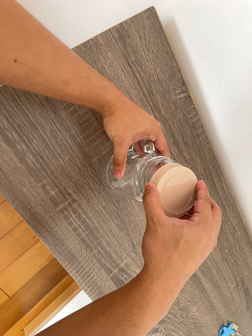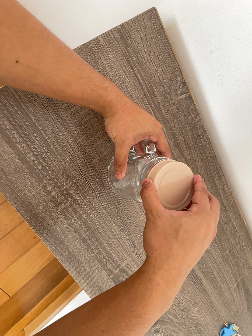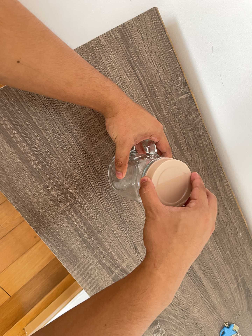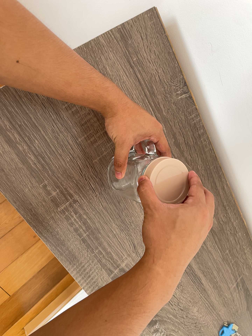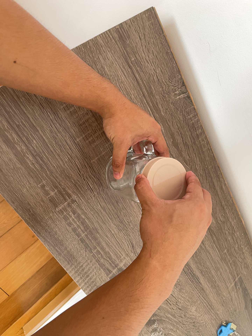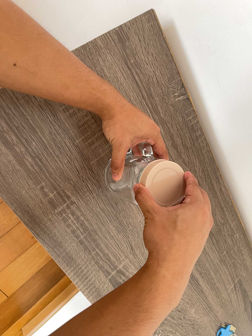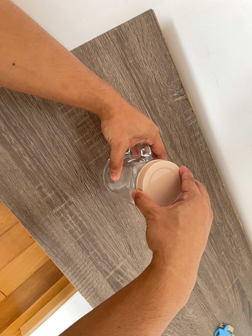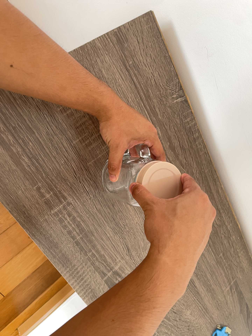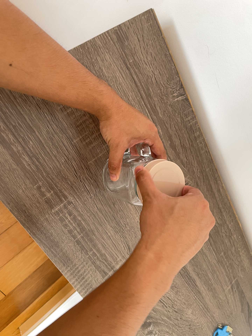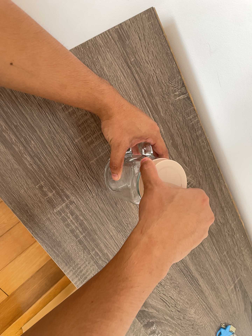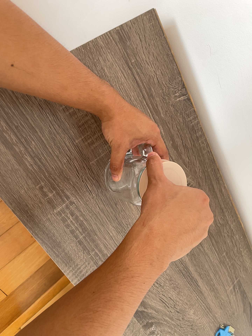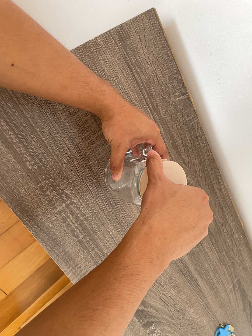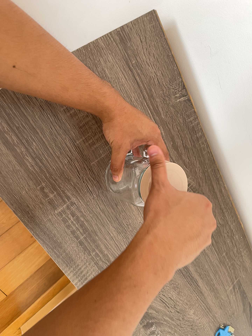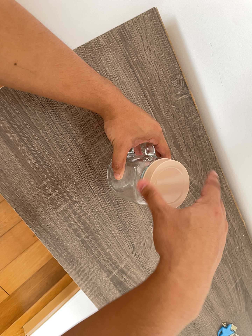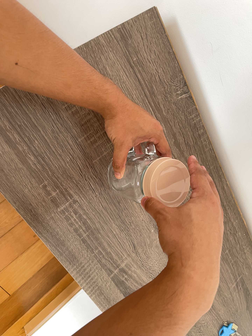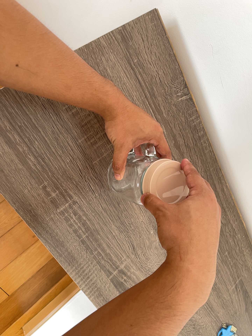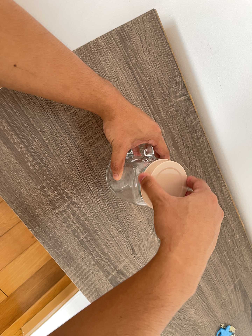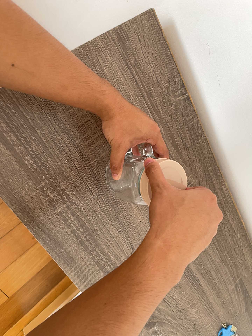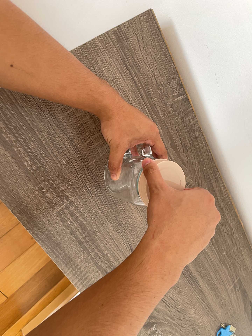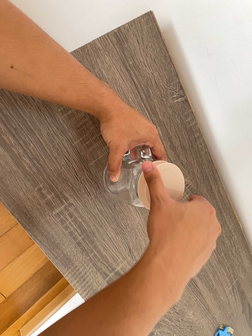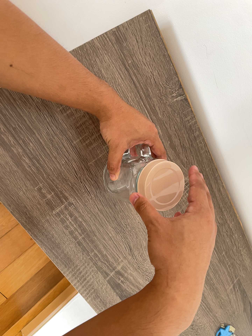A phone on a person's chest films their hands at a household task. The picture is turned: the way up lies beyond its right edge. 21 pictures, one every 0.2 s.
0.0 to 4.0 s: The camera keeps its place and its aim.
The film runs forward here.
